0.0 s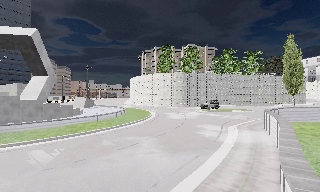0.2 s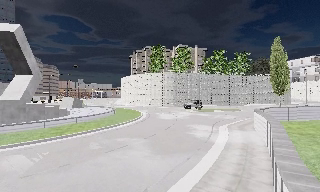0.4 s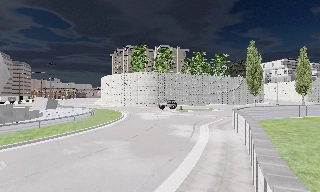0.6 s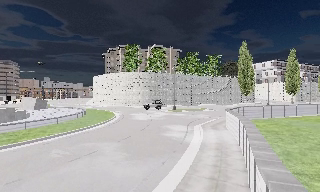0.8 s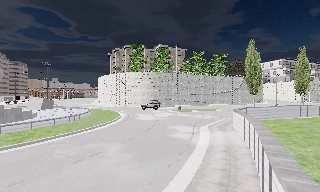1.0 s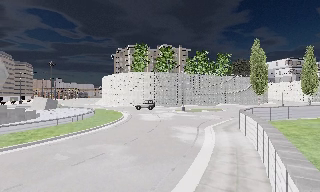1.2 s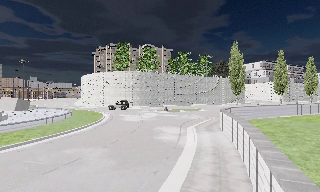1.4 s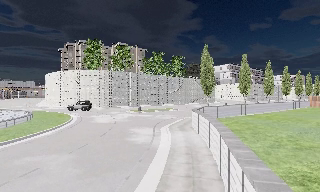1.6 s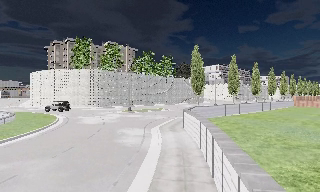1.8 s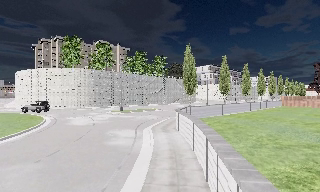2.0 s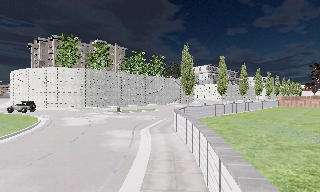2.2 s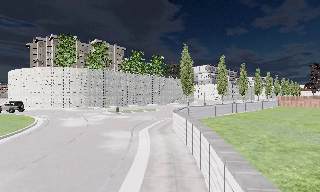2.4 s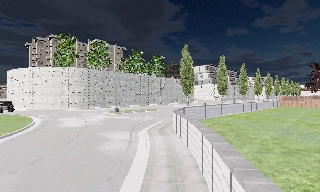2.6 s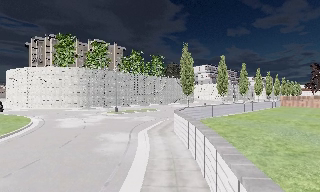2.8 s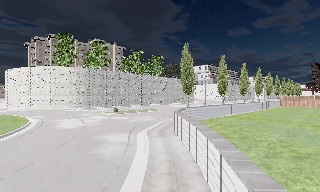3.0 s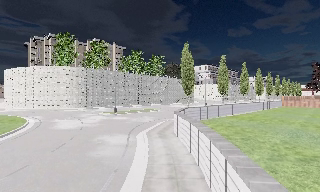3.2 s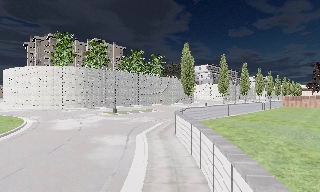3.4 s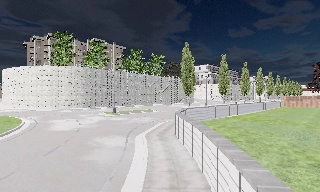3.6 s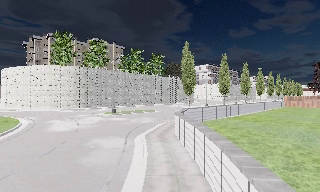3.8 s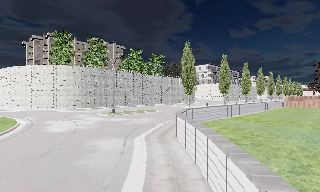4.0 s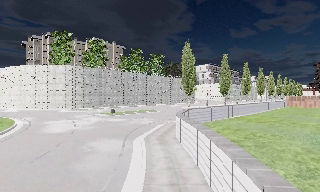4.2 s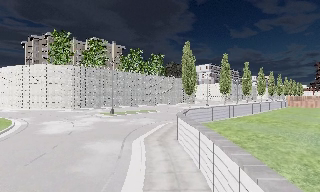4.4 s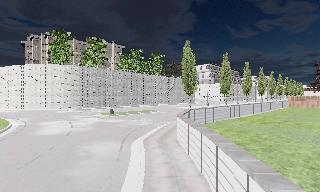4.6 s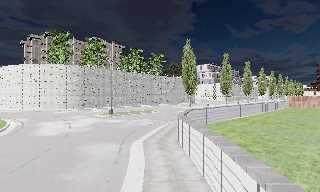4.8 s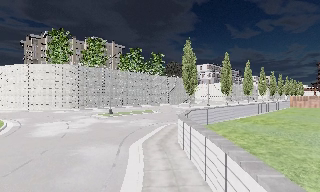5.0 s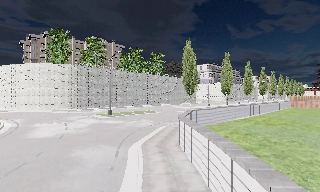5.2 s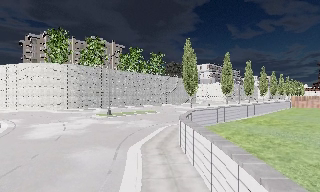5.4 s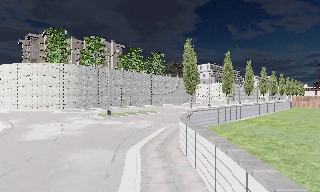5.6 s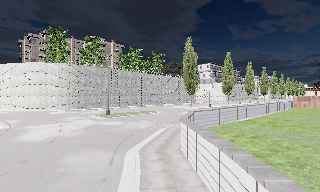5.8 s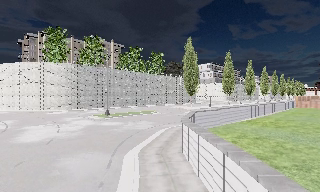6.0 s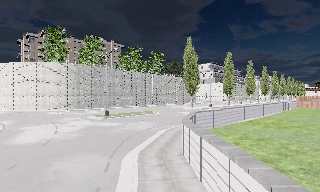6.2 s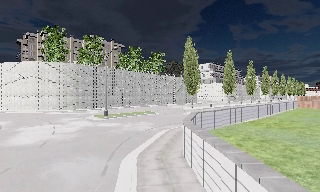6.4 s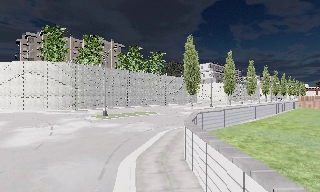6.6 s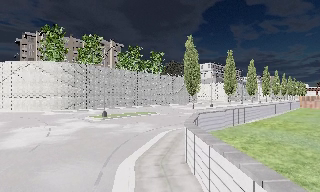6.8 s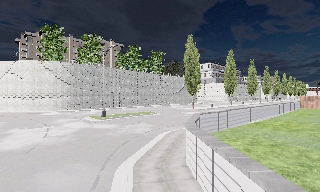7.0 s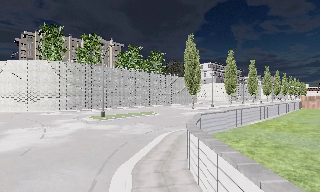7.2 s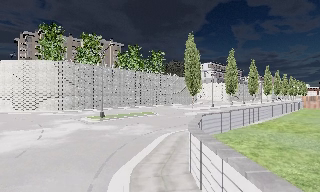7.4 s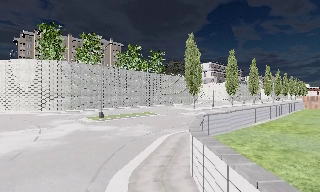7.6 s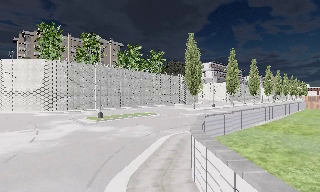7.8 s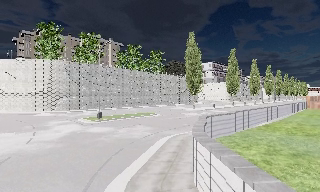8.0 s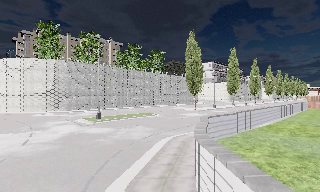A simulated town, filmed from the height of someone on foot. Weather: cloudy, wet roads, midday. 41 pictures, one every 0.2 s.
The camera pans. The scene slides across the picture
to the left.
The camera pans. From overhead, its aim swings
clockwise.
0.0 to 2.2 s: The scene slides to the left, as the camera pans about 30 degrees to its right. It travels forward, about 3 m.
2.2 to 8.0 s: The camera travels forward, about 8 m, so what stands in front looms larger.
The film runs forward here.
